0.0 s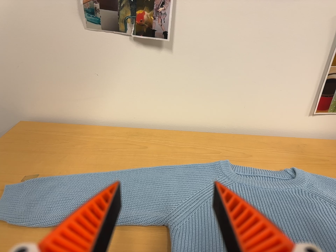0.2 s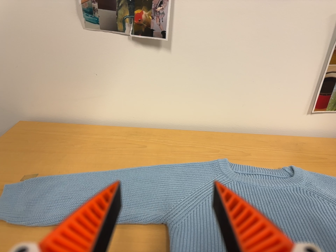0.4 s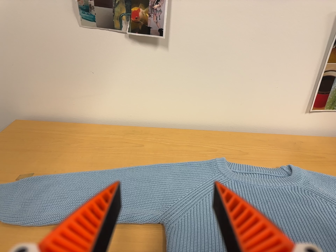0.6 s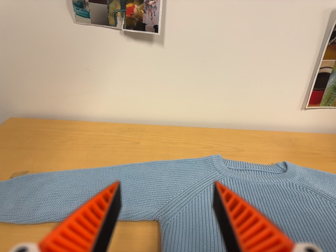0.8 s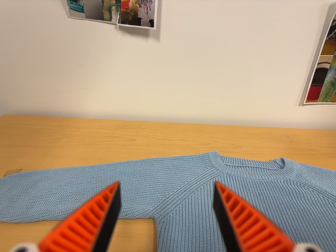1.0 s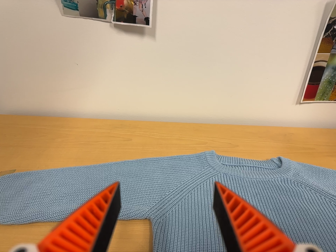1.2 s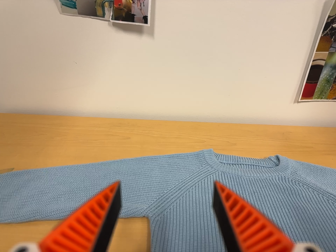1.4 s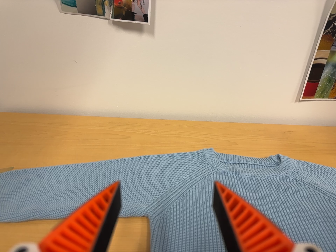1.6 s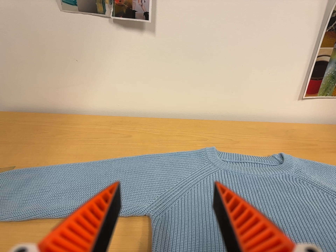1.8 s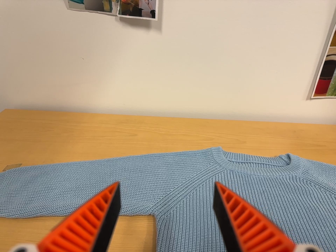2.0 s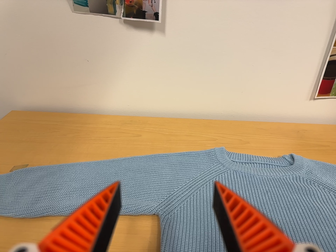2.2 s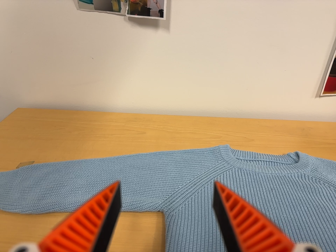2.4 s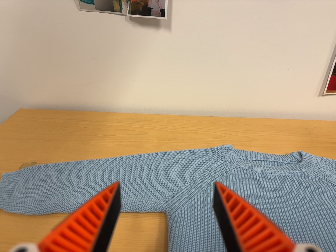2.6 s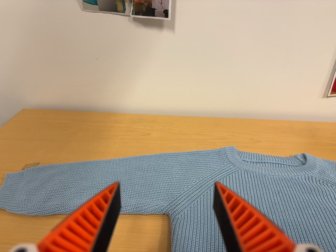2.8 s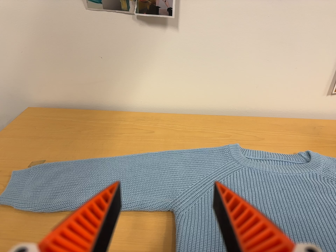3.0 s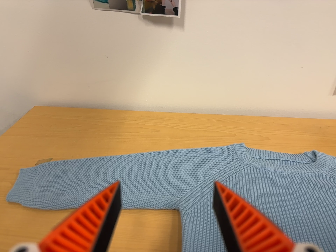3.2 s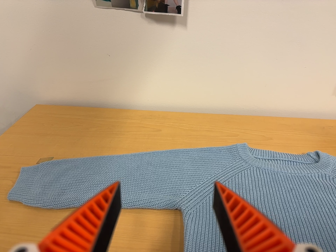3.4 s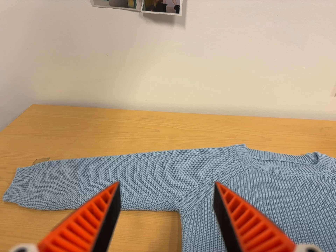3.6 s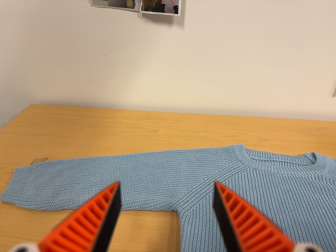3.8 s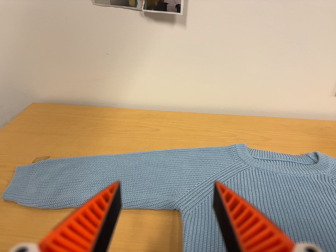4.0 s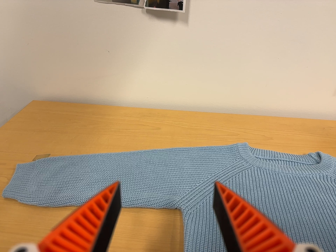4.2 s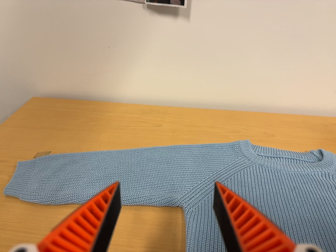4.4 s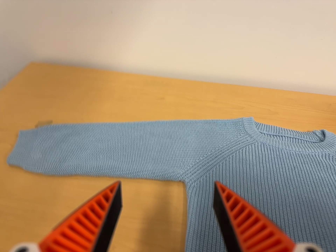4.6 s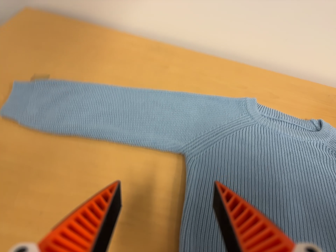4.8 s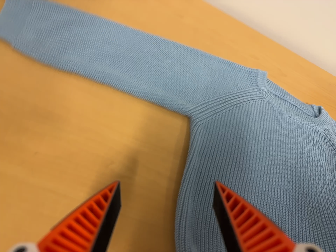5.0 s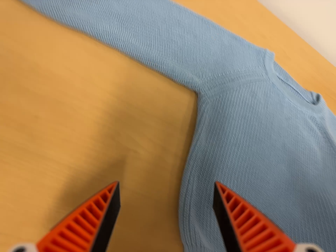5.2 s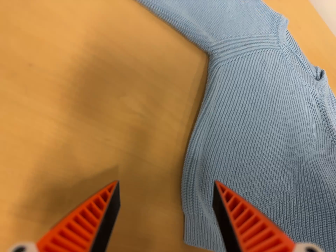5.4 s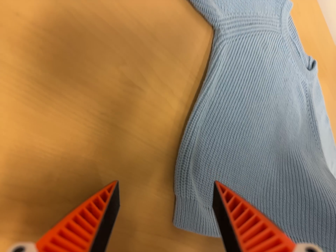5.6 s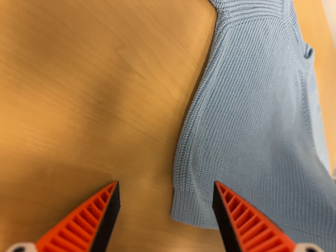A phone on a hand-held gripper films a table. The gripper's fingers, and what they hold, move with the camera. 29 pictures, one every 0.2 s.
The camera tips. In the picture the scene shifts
upward.
The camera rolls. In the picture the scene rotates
clockwise.
0.0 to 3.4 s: The camera shifts only a little, or ends up much as it began.
3.4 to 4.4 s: The camera's aim tips toward the bottom of its view by about 10 degrees, and the scene shifts upward.
4.4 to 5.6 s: The camera pans to its right by about 30 degrees. It travels to its left and forward, about 24 cm. Its aim tips toward the bottom of its view by about 45 degrees, and the scene shifts upward. It rolls about its line of sight by about 35 degrees, and the scene rotates clockwise.
The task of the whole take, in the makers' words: fold up.
The film runs forward here.
